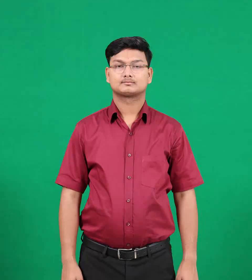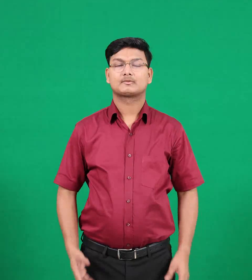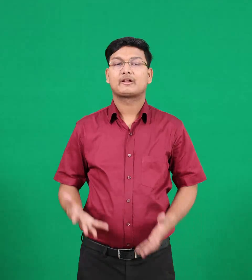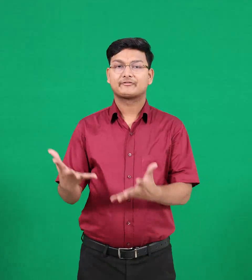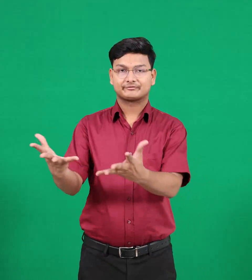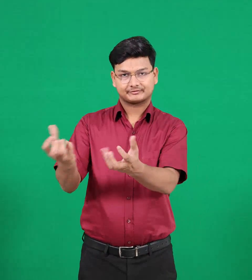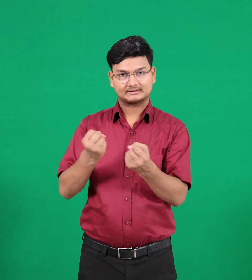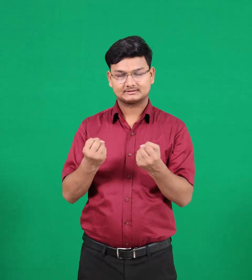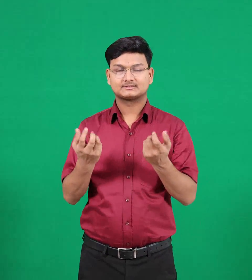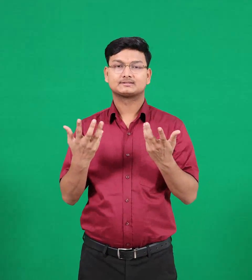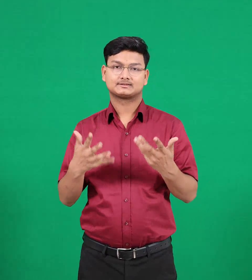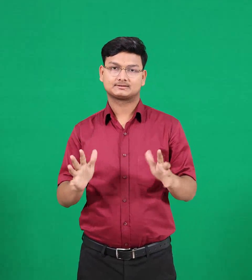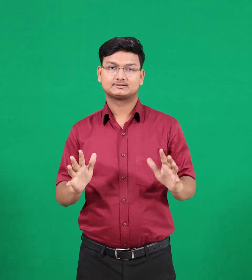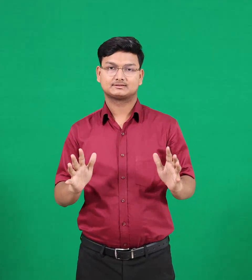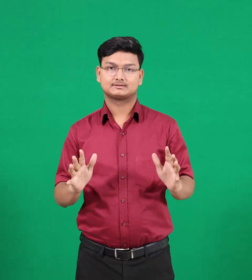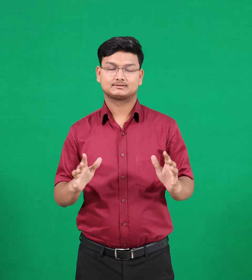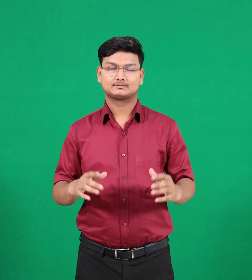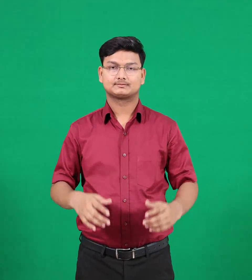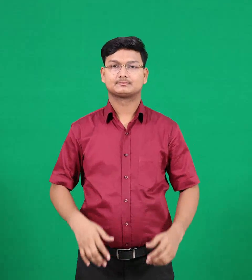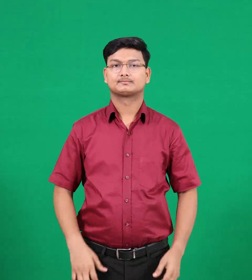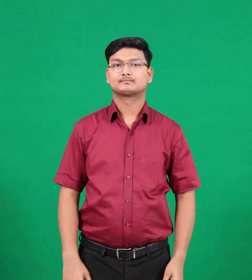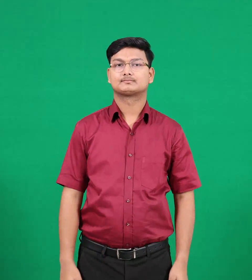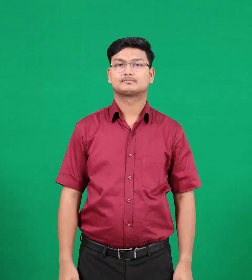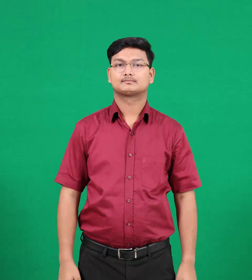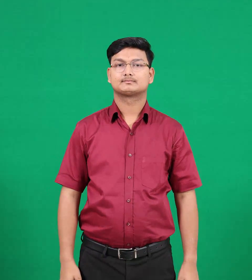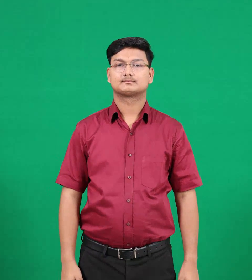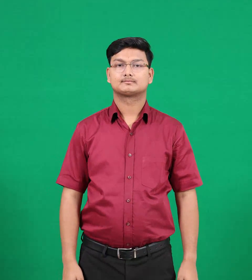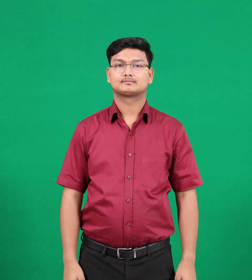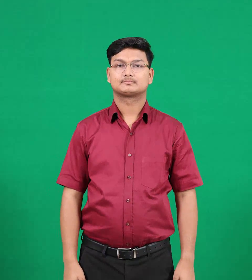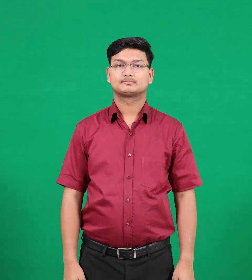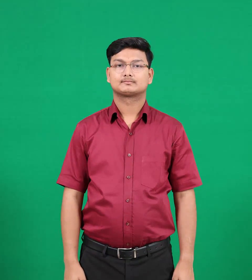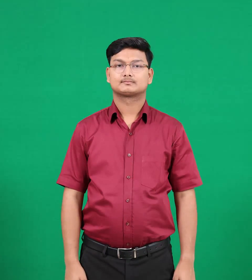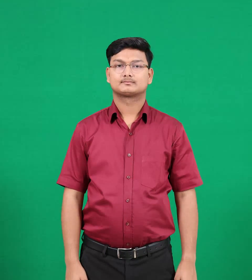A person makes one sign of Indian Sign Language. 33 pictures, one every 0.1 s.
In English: brought
